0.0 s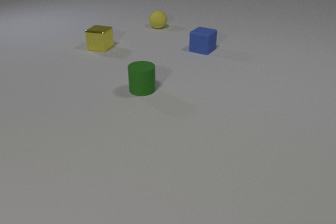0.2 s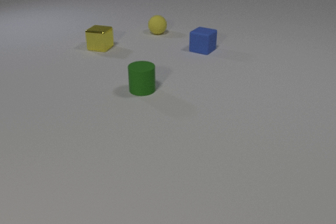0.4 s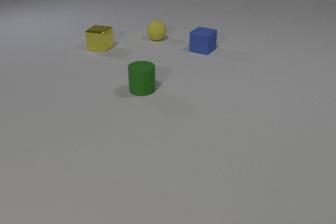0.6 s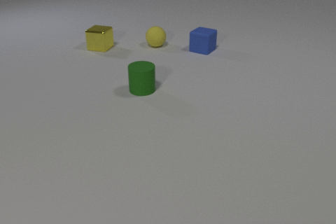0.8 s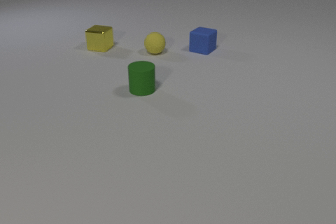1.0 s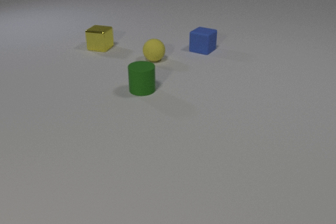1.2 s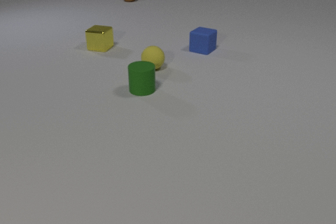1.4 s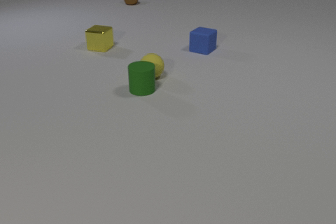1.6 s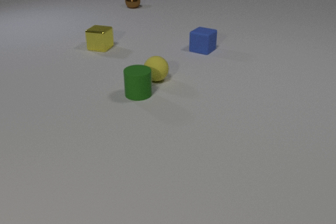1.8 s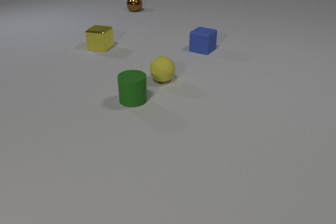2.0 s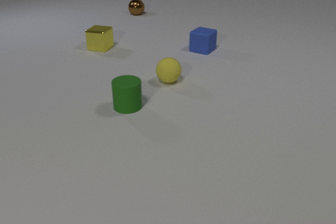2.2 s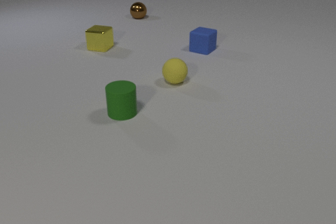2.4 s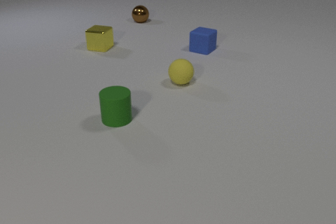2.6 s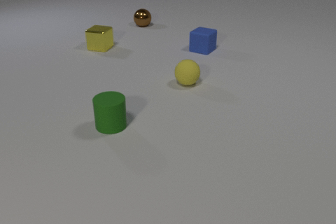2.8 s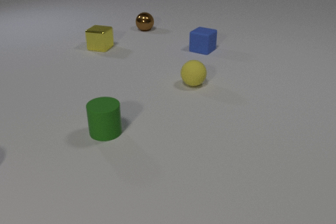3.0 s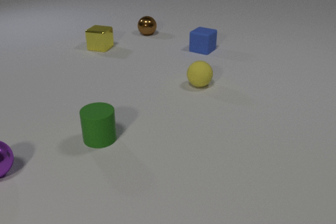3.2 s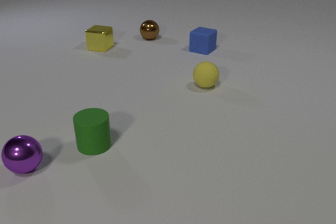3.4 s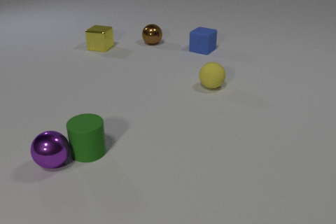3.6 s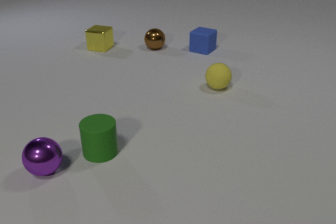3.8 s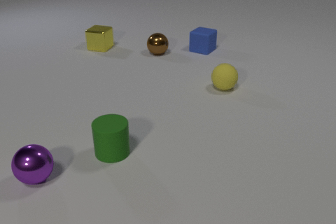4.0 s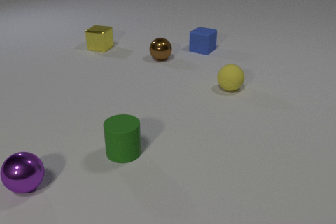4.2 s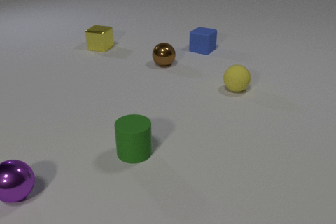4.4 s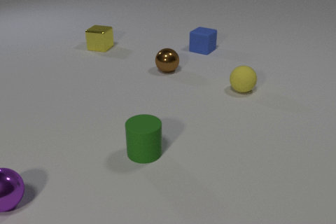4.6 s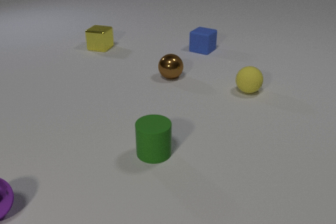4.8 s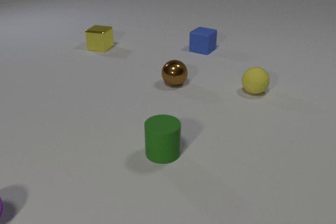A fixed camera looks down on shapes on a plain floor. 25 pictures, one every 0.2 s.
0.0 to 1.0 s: The yellow rubber sphere rolls toward the camera.
1.0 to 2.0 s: The yellow rubber sphere rolls toward the camera. The green rubber cylinder slides toward the camera and to the left. The brown metal sphere comes in at the top edge, rolls toward the camera. The yellow rubber sphere and the green rubber cylinder collide.
2.0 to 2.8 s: The yellow rubber sphere rolls to the right. The green rubber cylinder slides toward the camera and to the left. The brown metal sphere rolls toward the camera.
2.8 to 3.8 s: The yellow rubber sphere rolls to the right. The green rubber cylinder slides toward the camera. The purple metal sphere comes in at the left edge, rolls to the right and toward the camera. The brown metal sphere rolls toward the camera. The green rubber cylinder and the purple metal sphere collide.
3.8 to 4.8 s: The yellow rubber sphere rolls to the right. The green rubber cylinder slides to the right. The purple metal sphere rolls to the left and toward the camera. The brown metal sphere rolls toward the camera.
How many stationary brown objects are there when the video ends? 0.
What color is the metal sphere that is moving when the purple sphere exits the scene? brown.
How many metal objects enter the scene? 2.
